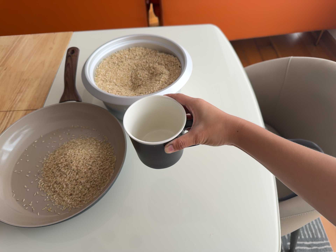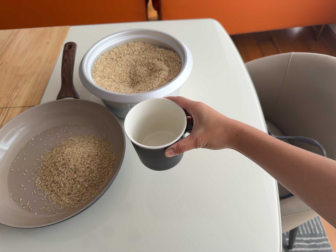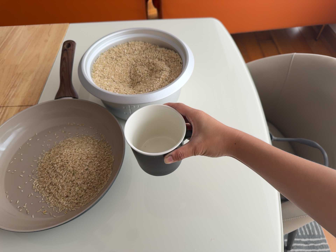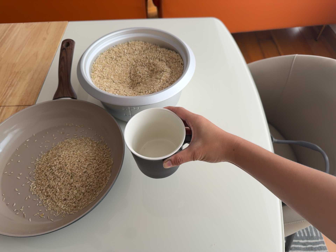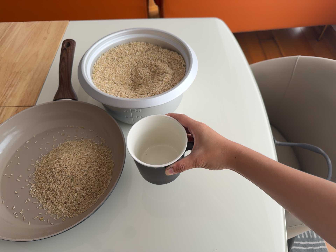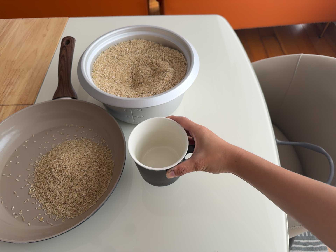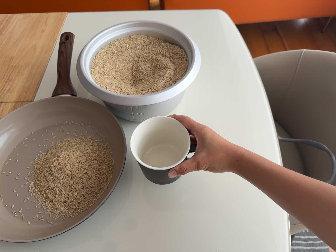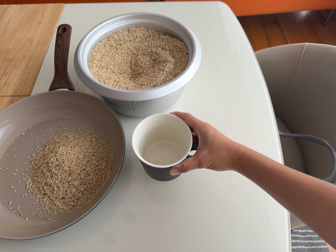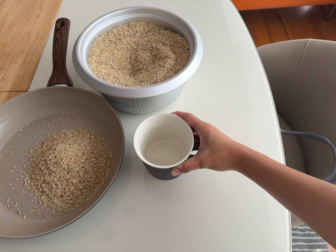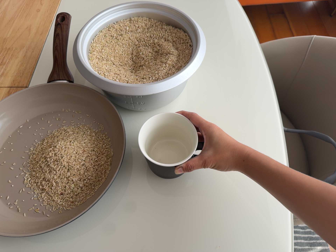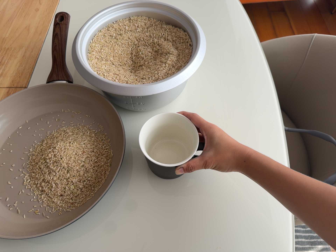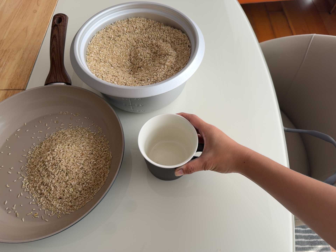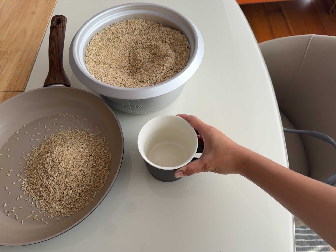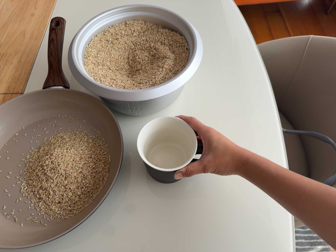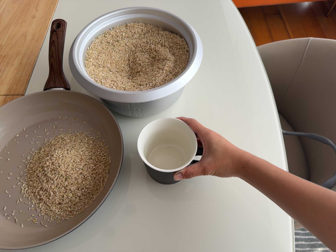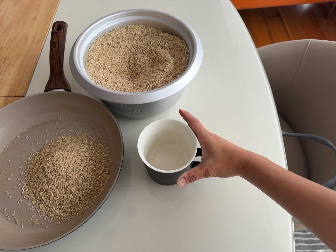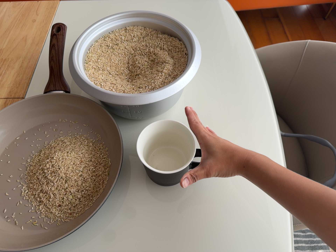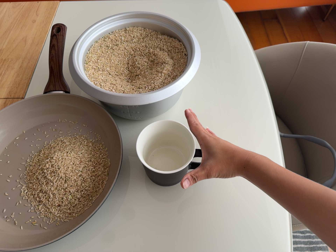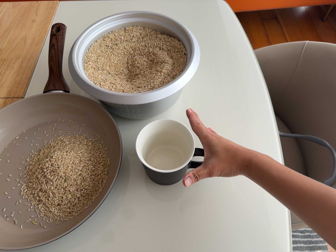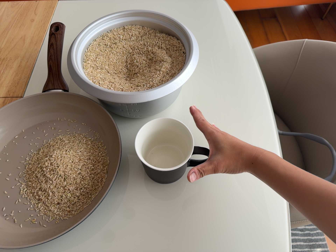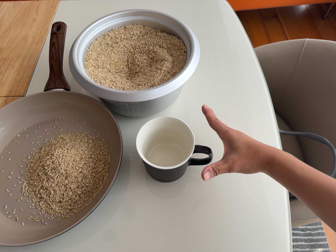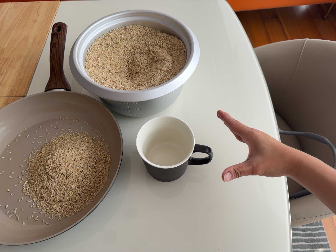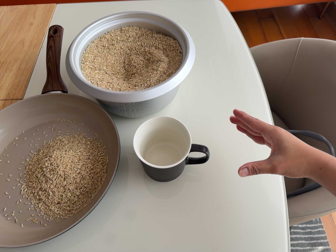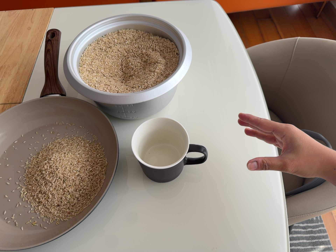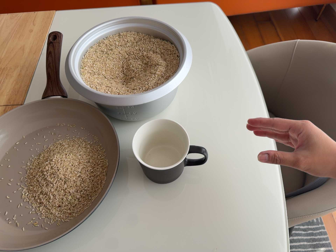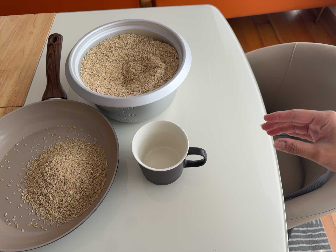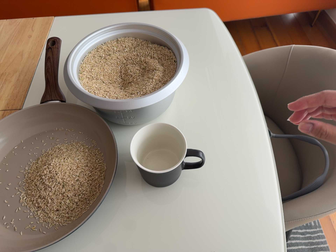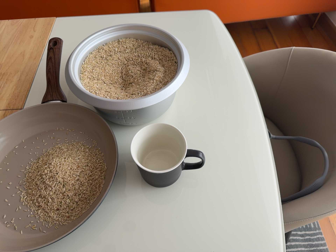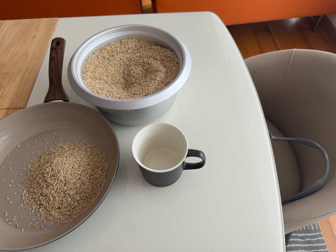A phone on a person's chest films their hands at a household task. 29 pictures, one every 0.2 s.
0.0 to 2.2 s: The camera travels forward and toward the top of its view, about 10 cm, so what stands in front looms larger. Its aim tips toward the bottom of its view by about 10 degrees.
2.2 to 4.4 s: The camera shifts only a little, or ends up much as it began.
4.4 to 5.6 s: The camera shifts only a little, or ends up much as it began.
The film runs forward here.
